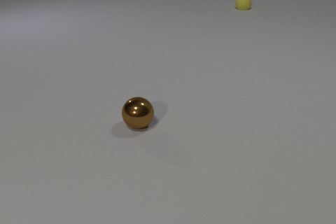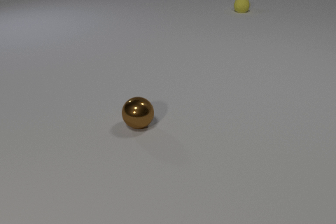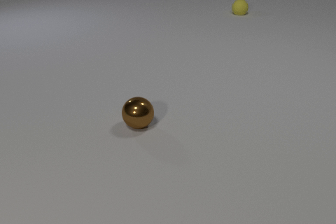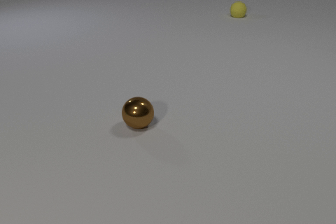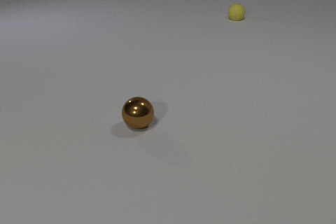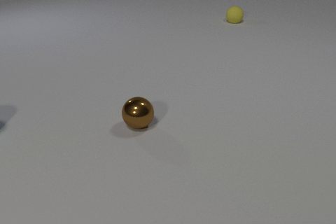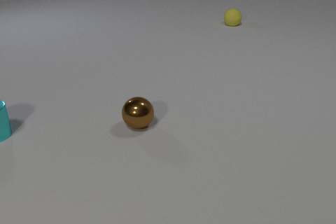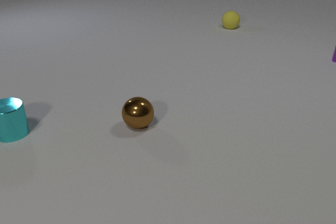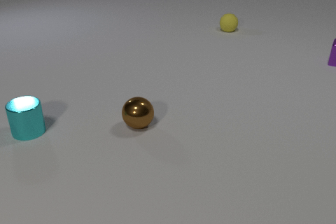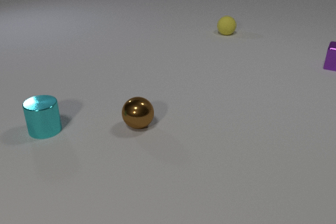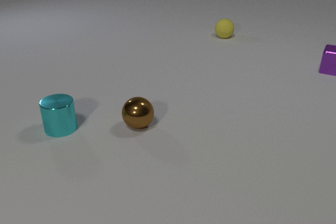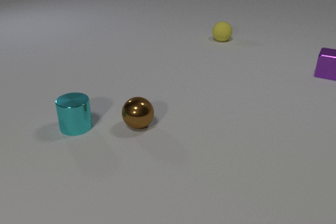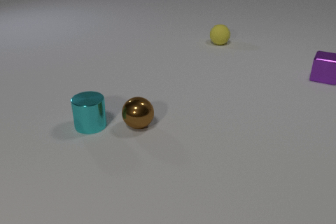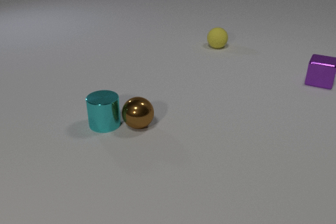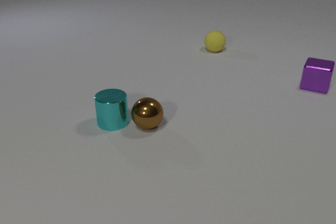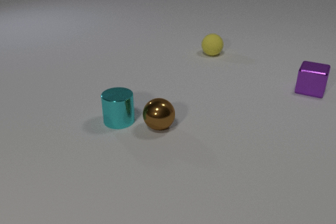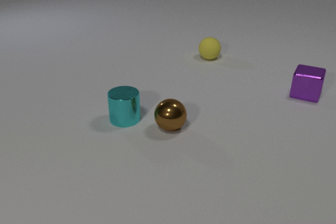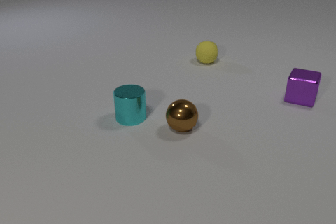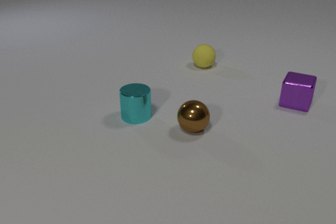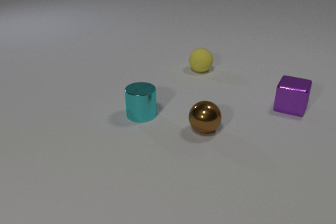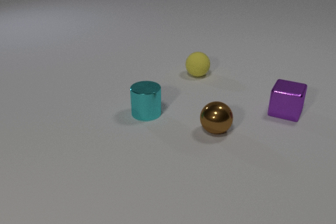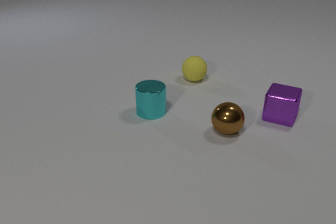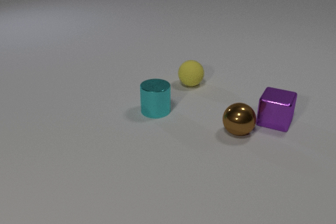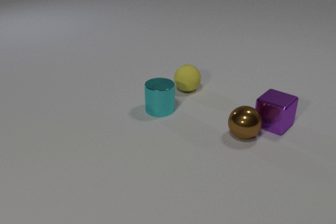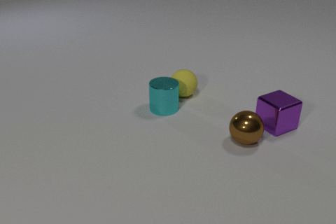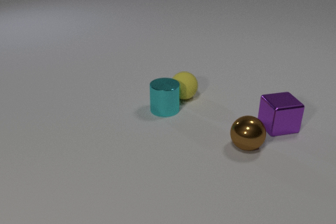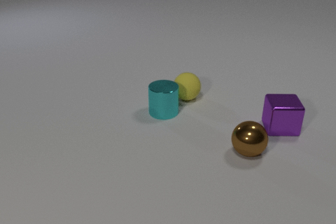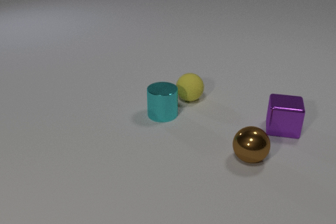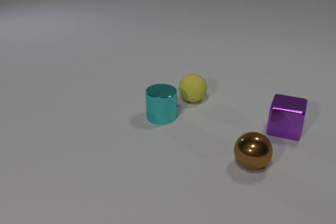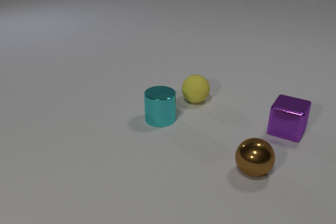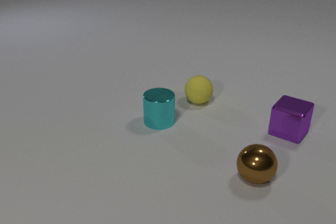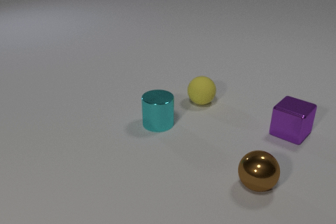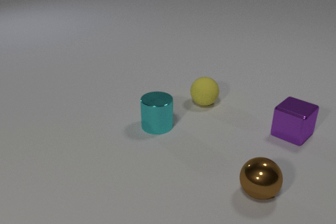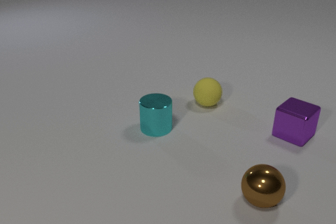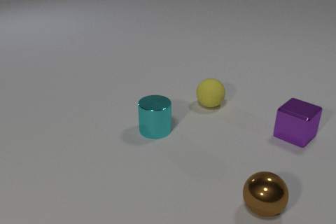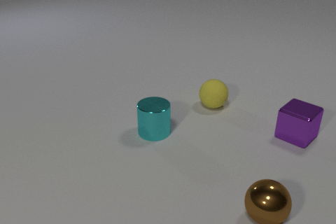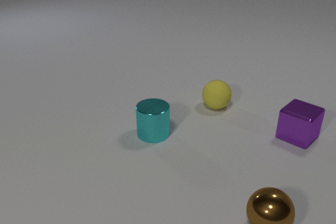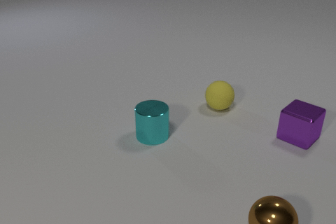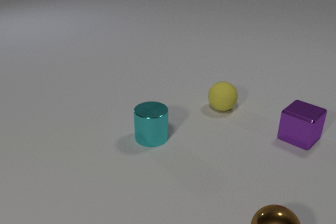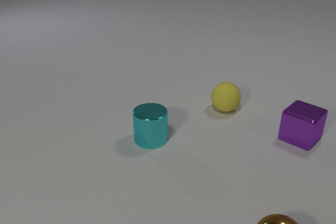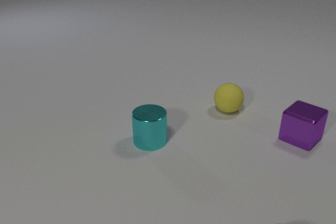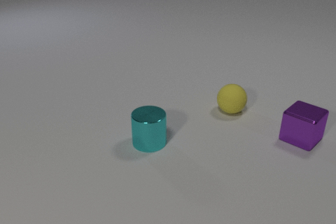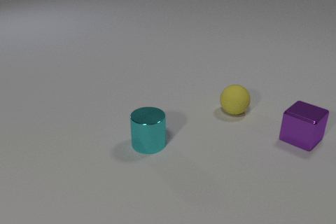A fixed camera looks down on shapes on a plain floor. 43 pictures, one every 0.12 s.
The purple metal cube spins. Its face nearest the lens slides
to the left.
The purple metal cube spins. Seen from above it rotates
clockwise.
0.00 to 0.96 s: The cyan metal cylinder comes in at the left edge, slides to the right. The yellow rubber sphere rolls toward the camera. The purple metal cube comes in at the right edge, slides toward the camera.
0.96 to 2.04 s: The cyan metal cylinder slides to the right. The brown metal sphere rolls to the right. The yellow rubber sphere rolls toward the camera. The purple metal cube slides toward the camera. The cyan metal cylinder and the brown metal sphere collide.
2.04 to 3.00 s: The cyan metal cylinder slides to the right and away from the camera. The brown metal sphere rolls to the right. The yellow rubber sphere rolls toward the camera. The purple metal cube slides toward the camera, spins clockwise seen from above by about 45 degrees, its near face sliding to the left. The brown metal sphere and the purple metal cube collide. The cyan metal cylinder and the yellow rubber sphere collide.
3.00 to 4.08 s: The cyan metal cylinder slides toward the camera. The brown metal sphere rolls toward the camera. The yellow rubber sphere rolls to the right and toward the camera. The purple metal cube slides to the right and toward the camera, spins so that its near face slides to the left, clockwise seen from above.
4.08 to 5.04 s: The cyan metal cylinder slides toward the camera. The brown metal sphere rolls toward the camera, leaves at the bottom edge. The yellow rubber sphere rolls to the right and toward the camera.
How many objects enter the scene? 2.
How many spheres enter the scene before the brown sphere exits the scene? 0.
What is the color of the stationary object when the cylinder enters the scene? brown.
